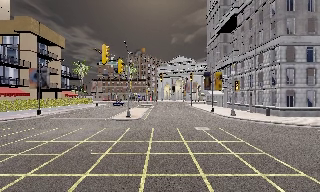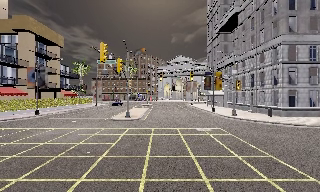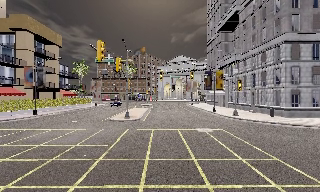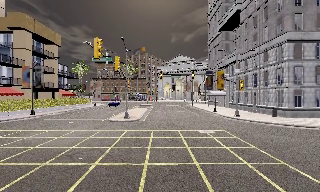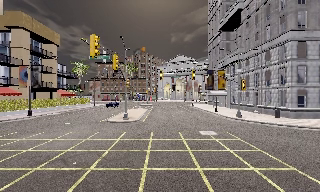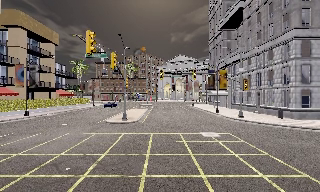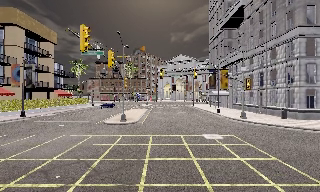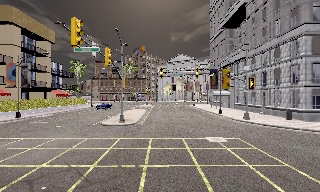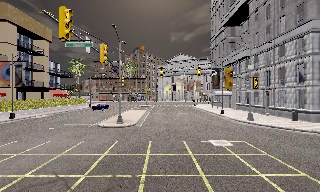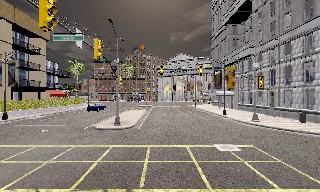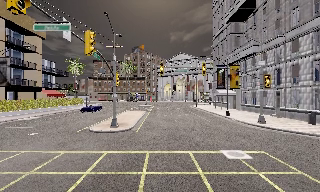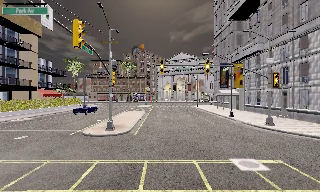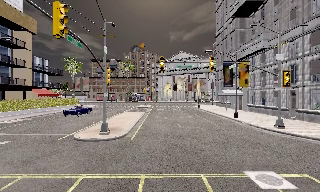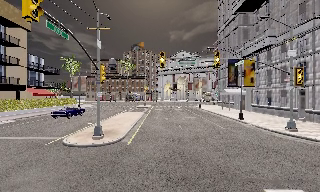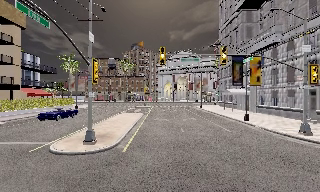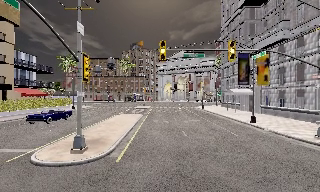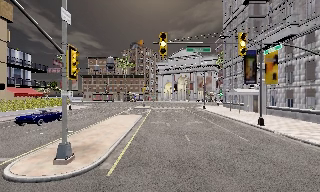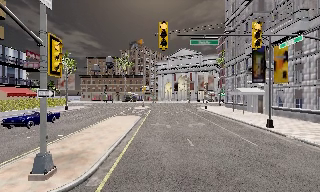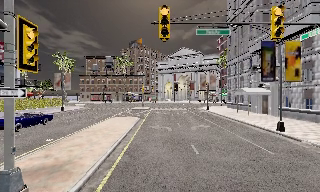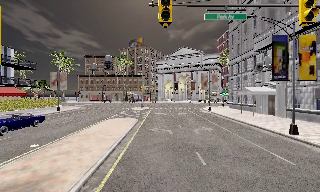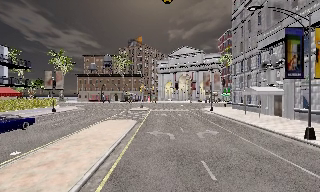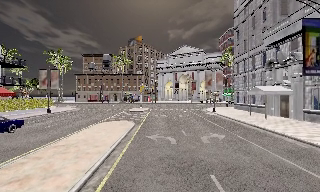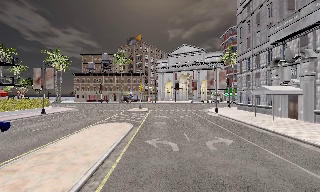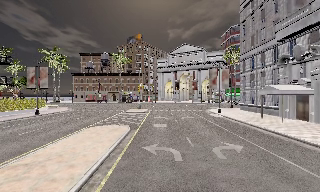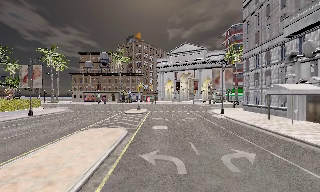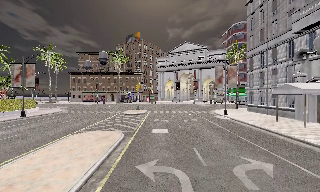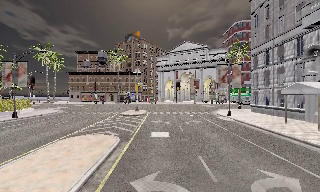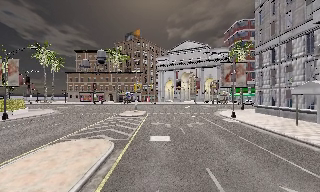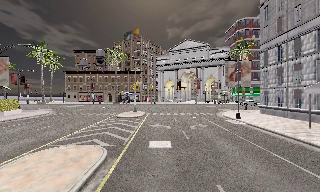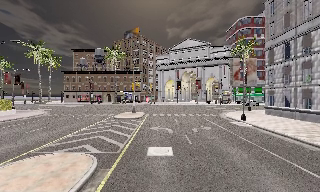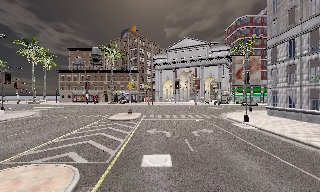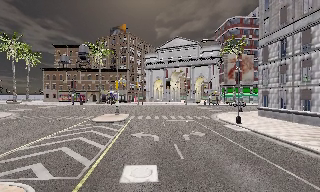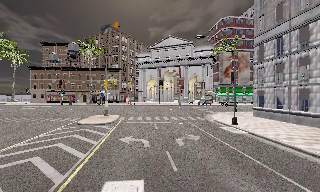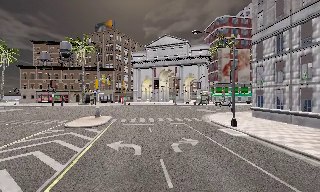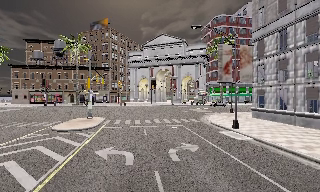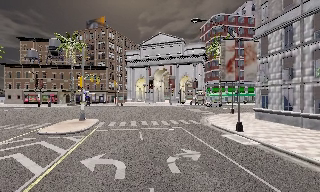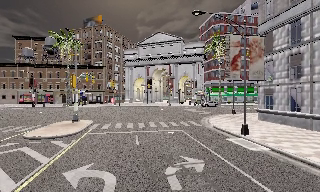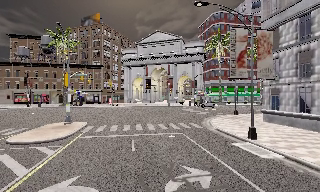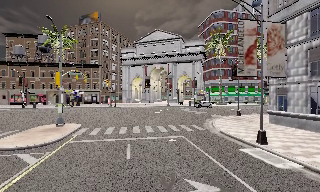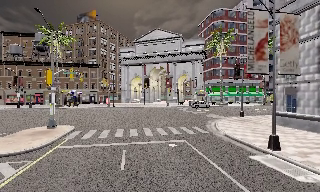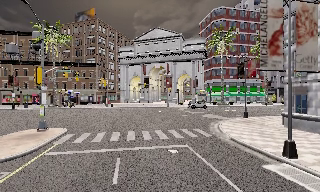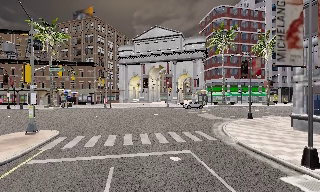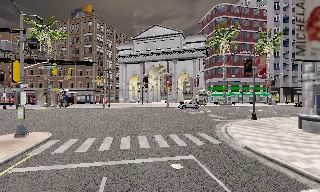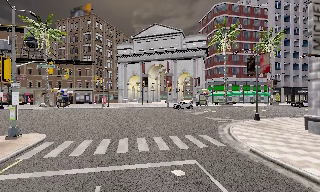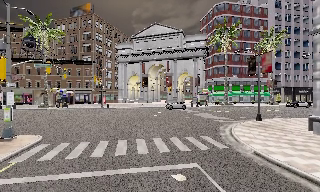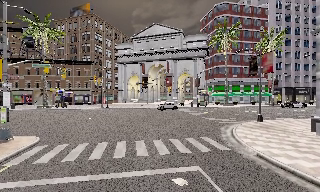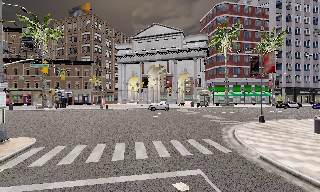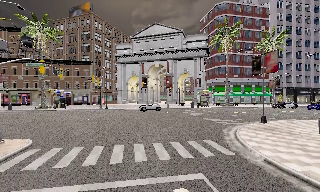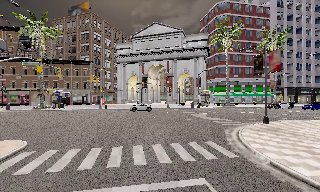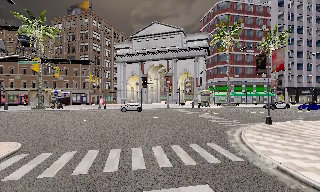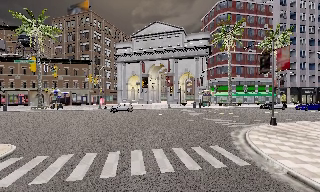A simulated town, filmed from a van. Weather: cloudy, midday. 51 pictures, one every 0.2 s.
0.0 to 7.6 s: The camera swings to its right by about 10 degrees, and the scene slides to the left. It travels forward, about 35 m, so what stands in front looms larger.
7.6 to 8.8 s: The camera travels forward, about 4.5 m, so what stands in front looms larger. It loses speed.
8.8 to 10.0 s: The camera travels forward, about 2 m, so what stands in front looms larger.
The film runs forward here.
